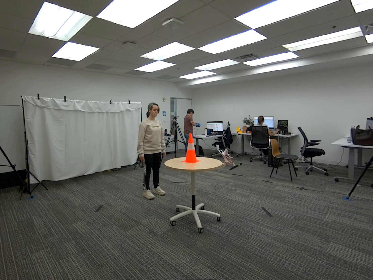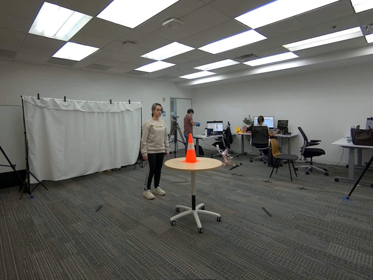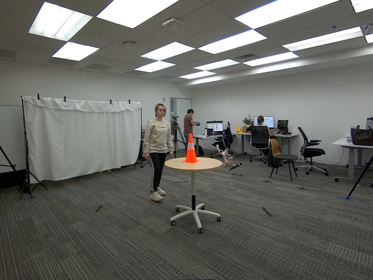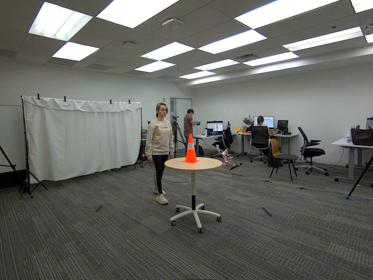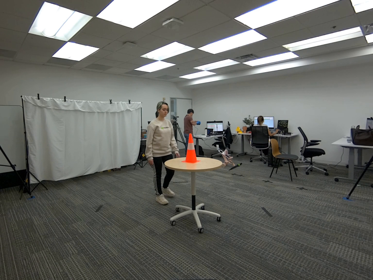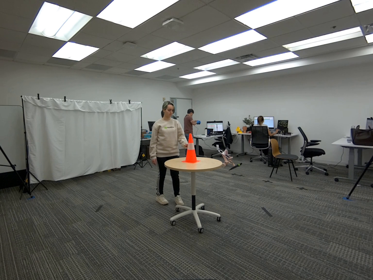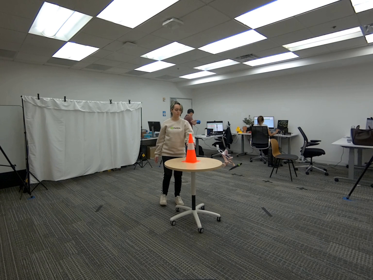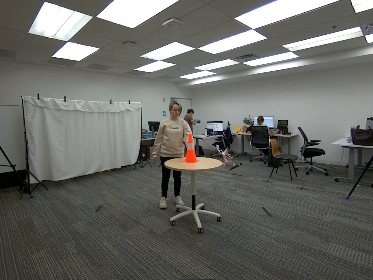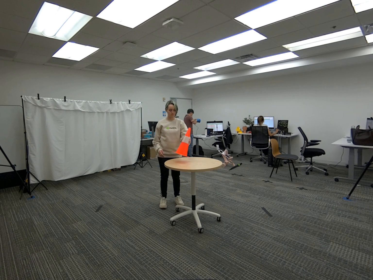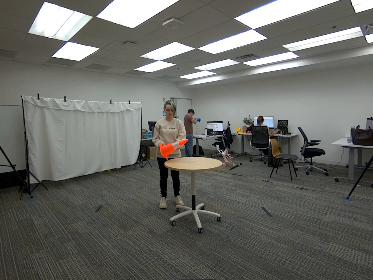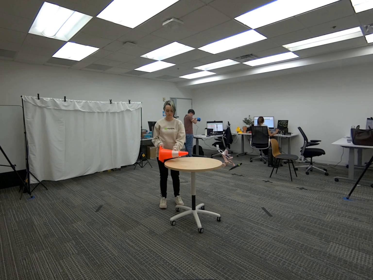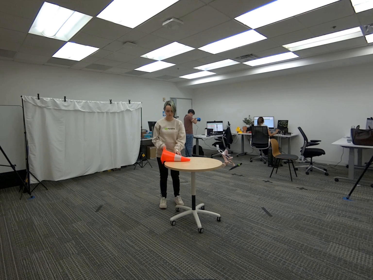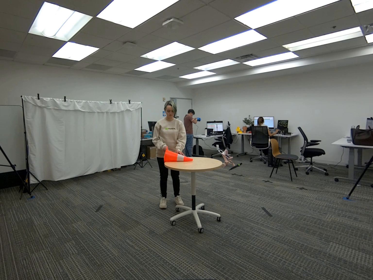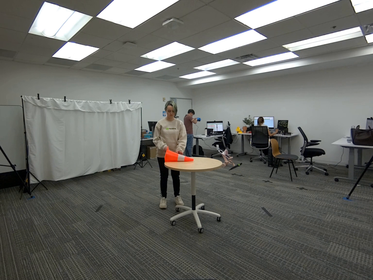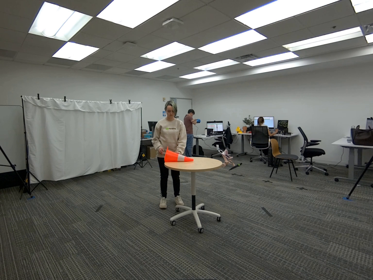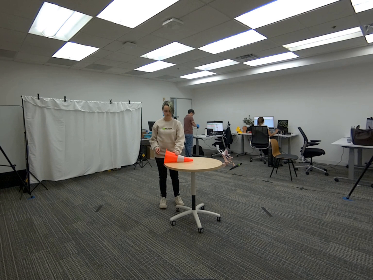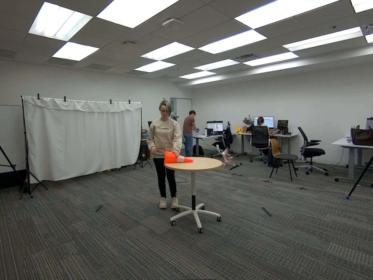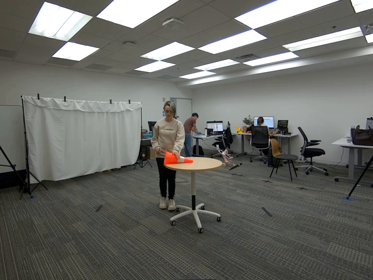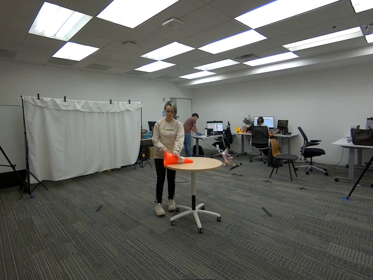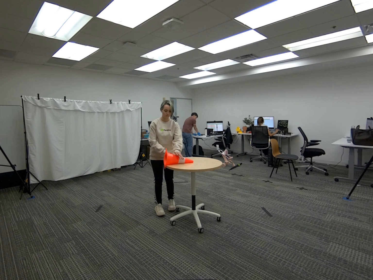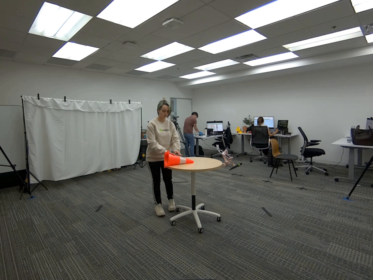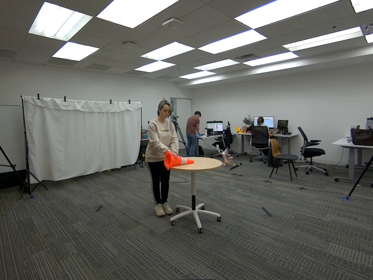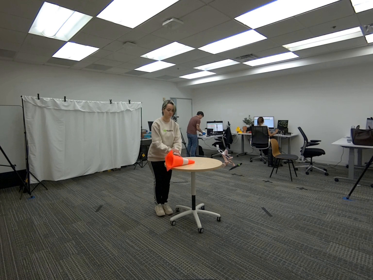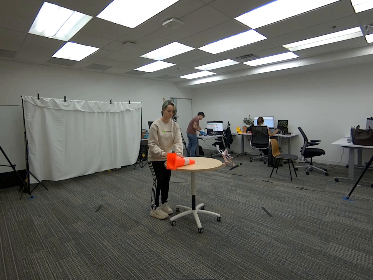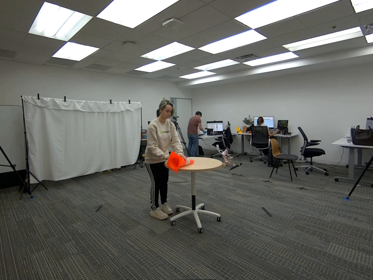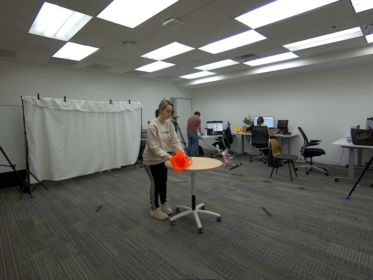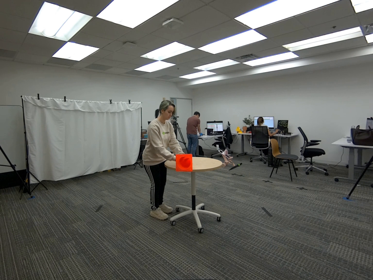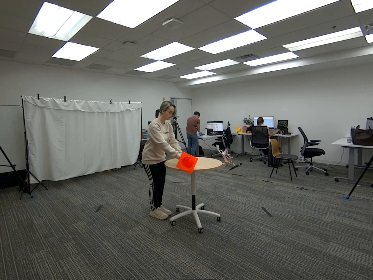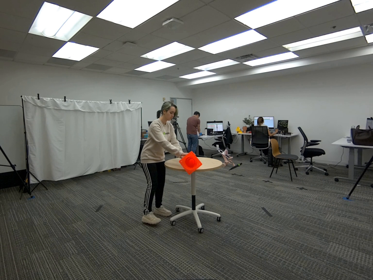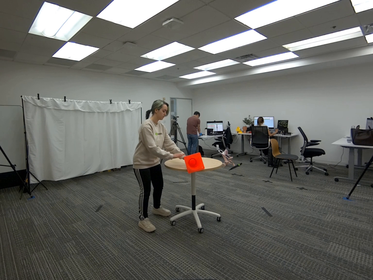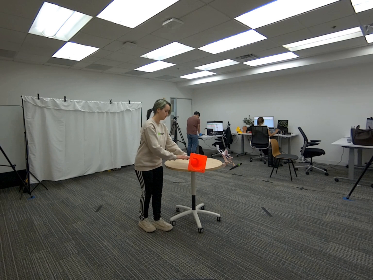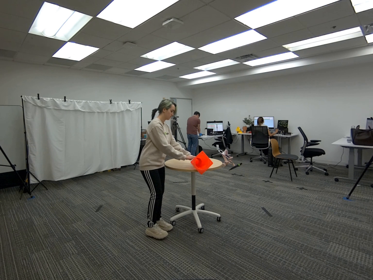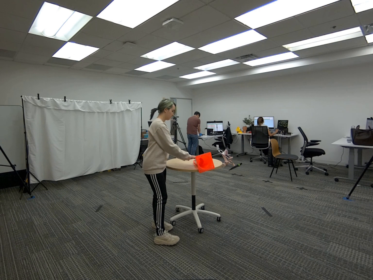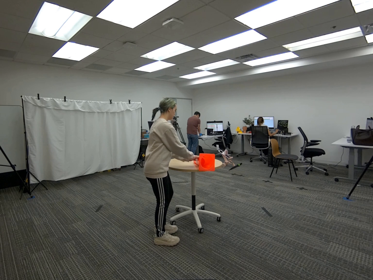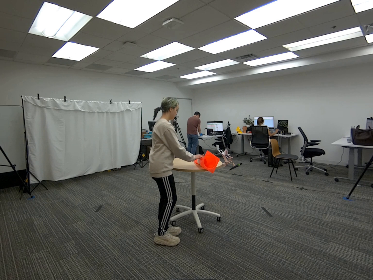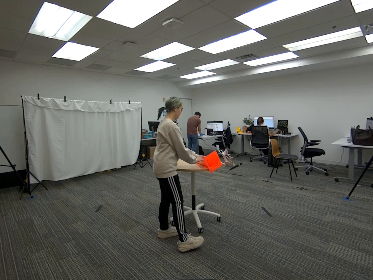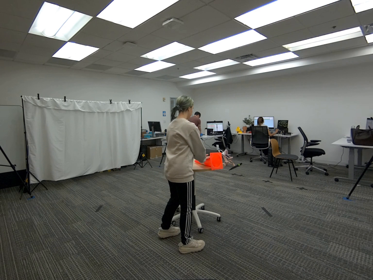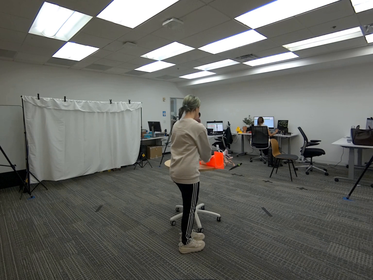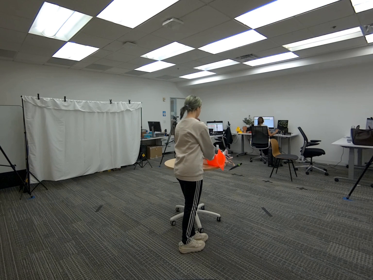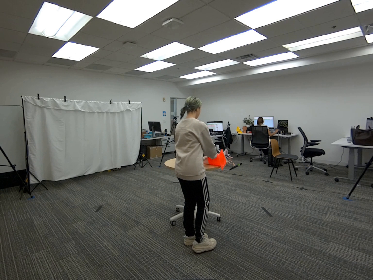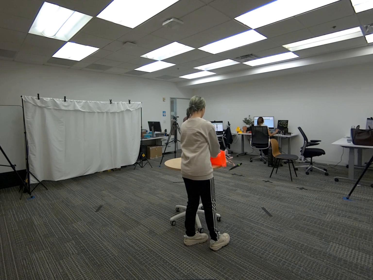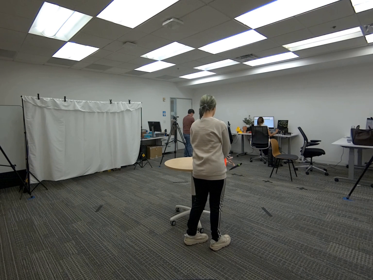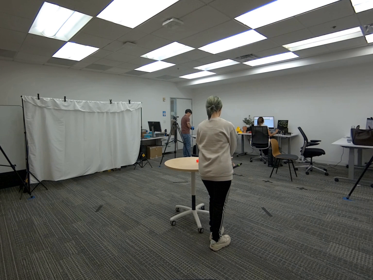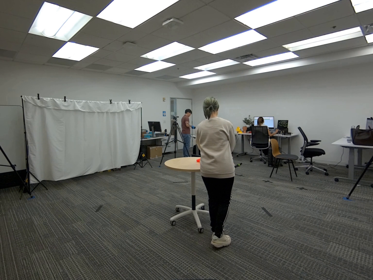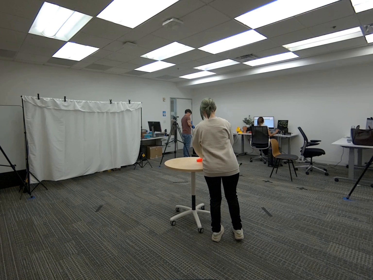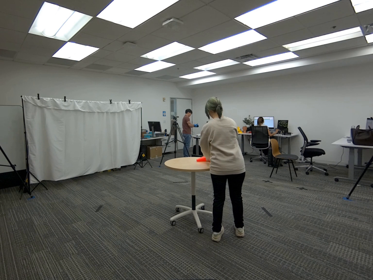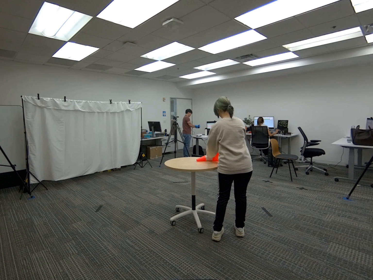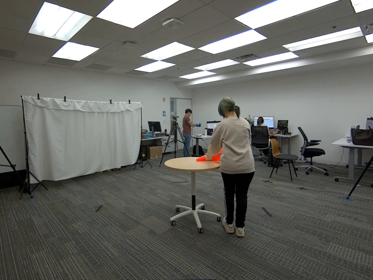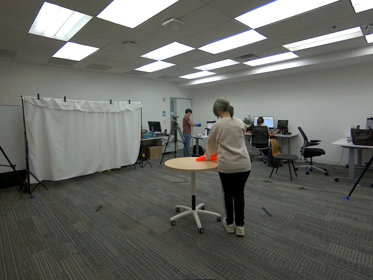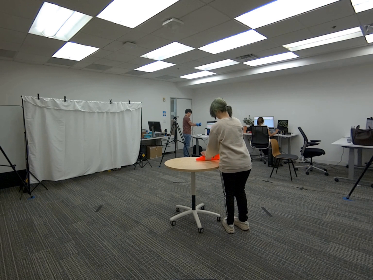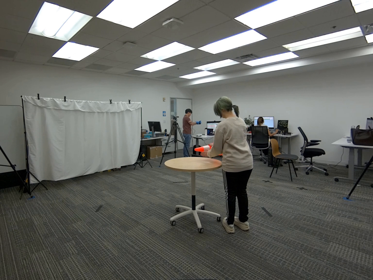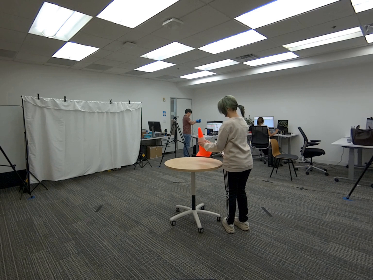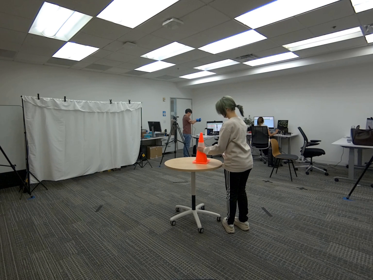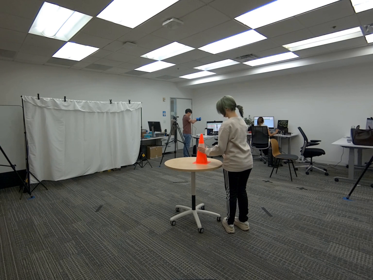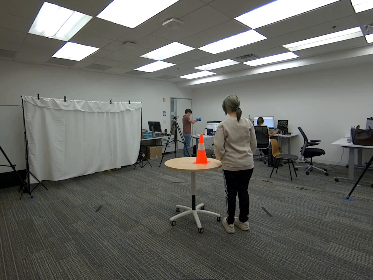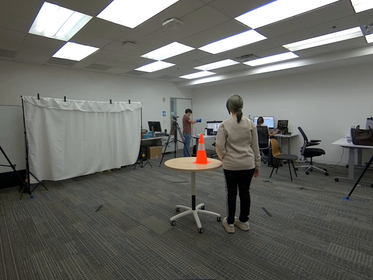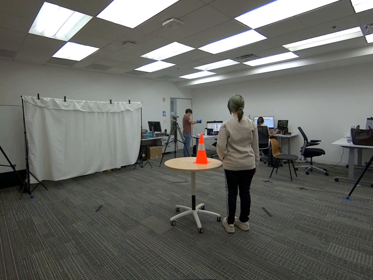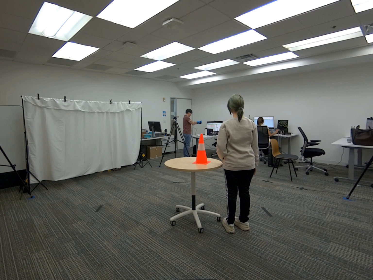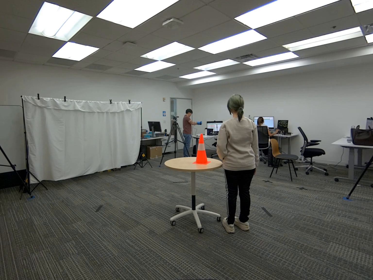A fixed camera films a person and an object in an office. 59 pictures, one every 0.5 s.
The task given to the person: Walk to the traffic cone on the round table, place it on the cone's side and proceed to roll the cone on the table until finish.
